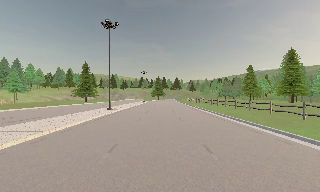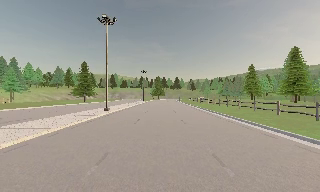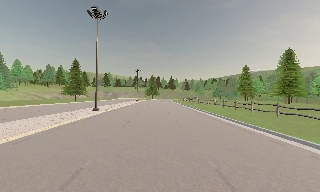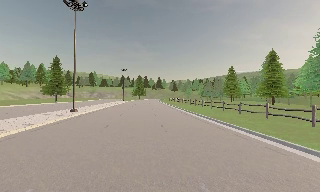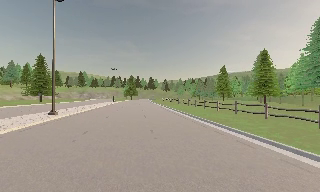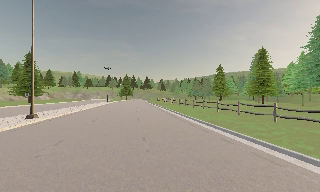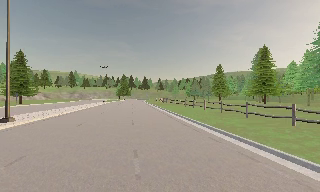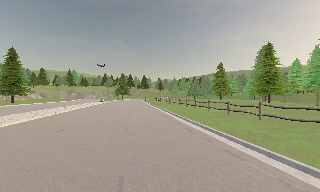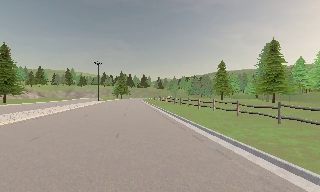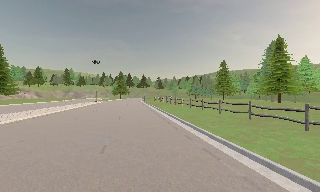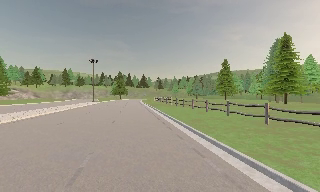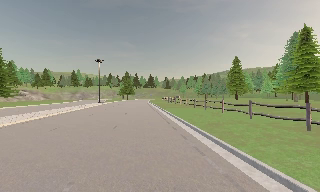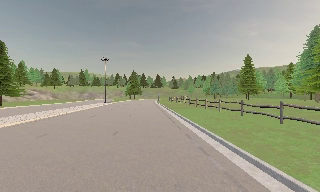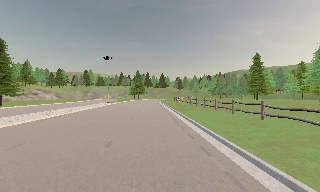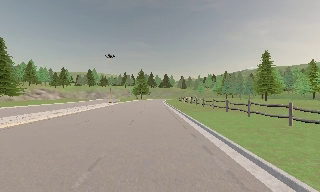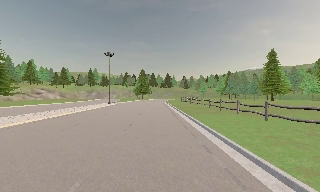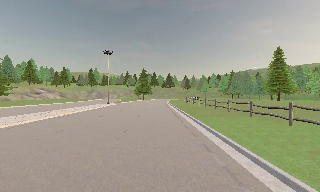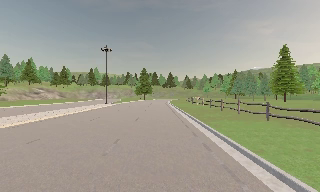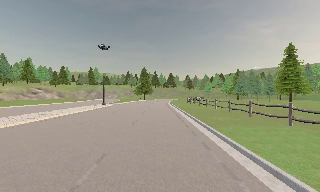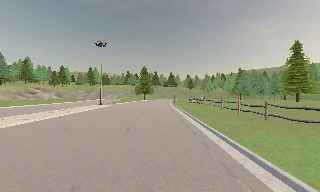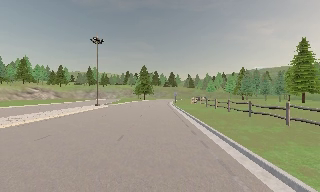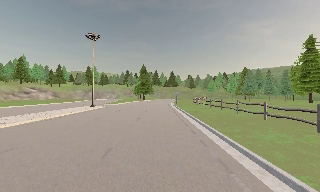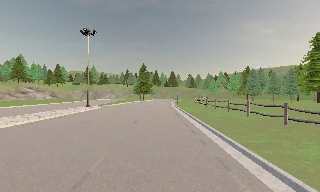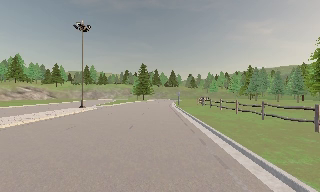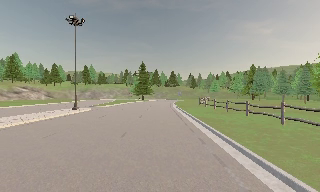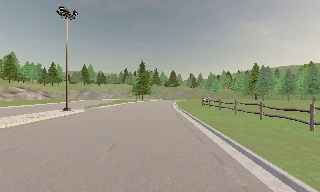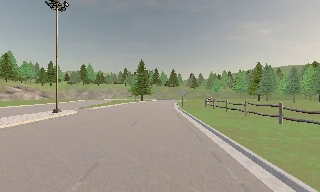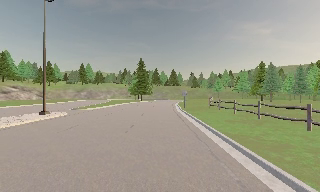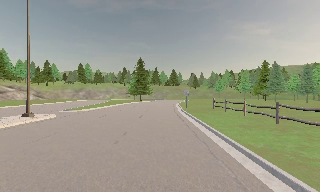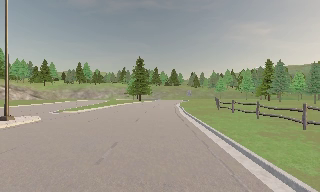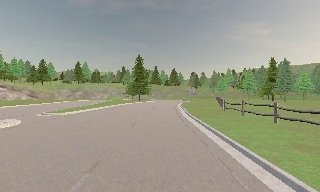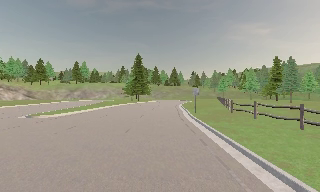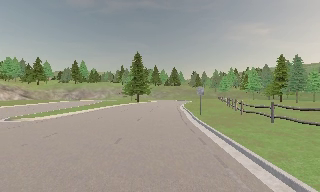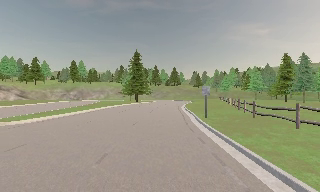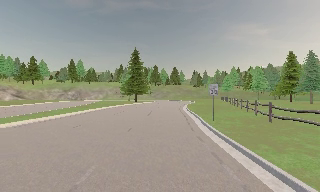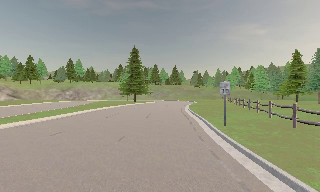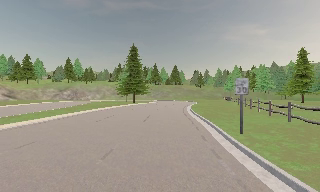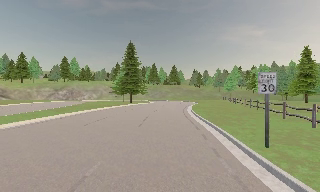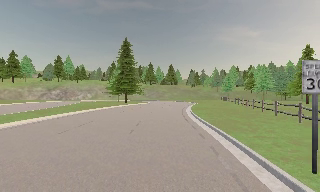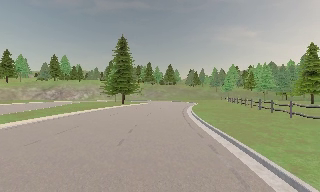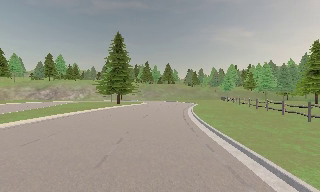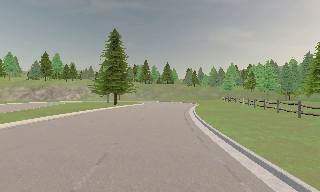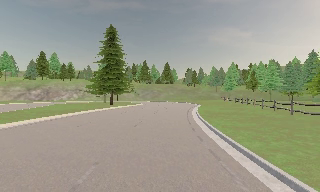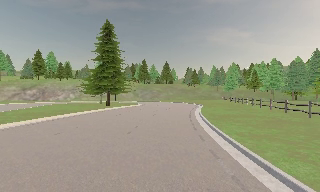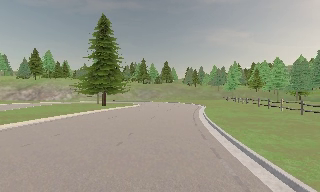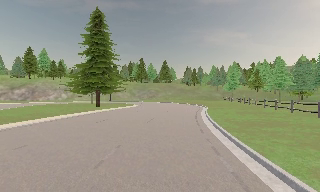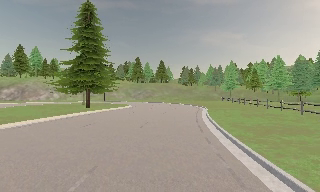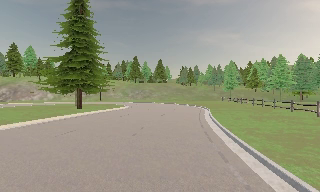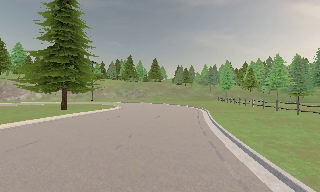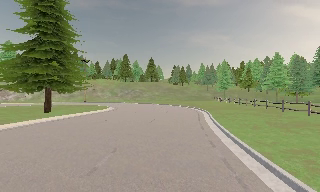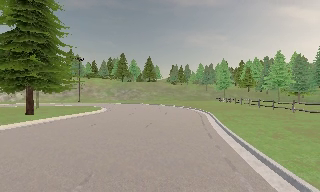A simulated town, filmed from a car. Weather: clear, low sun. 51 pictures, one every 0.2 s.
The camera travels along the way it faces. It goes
forward.
0.0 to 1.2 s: The camera swings to its right by about 10 degrees, and the scene slides to the left. It travels forward, about 9 m, so what stands in front looms larger.
1.2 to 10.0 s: The camera travels forward, about 85 m, so what stands in front looms larger.
The film runs forward here.
